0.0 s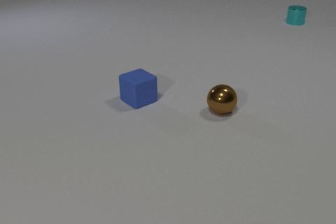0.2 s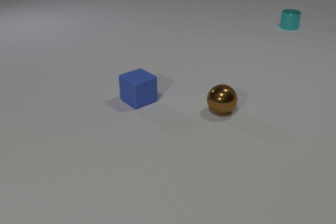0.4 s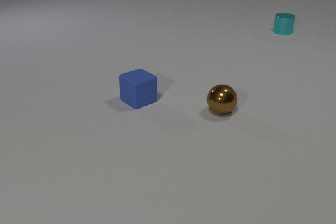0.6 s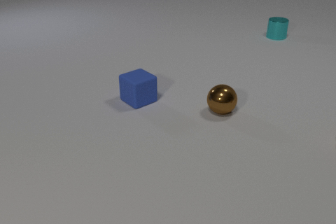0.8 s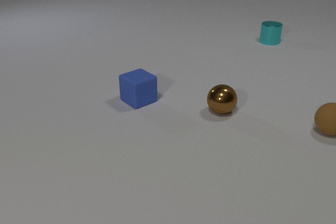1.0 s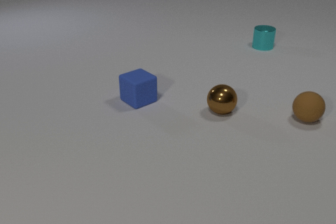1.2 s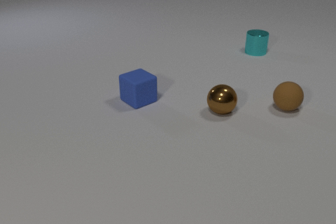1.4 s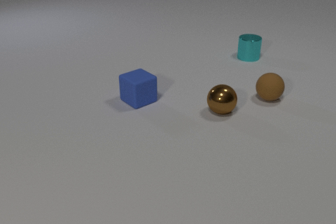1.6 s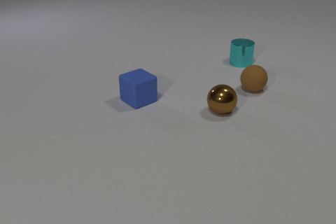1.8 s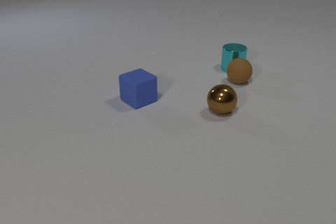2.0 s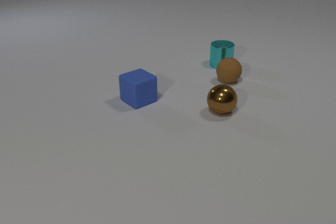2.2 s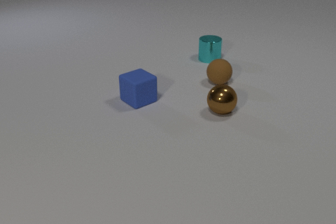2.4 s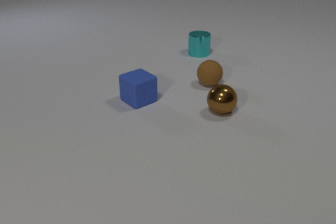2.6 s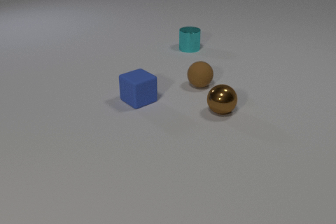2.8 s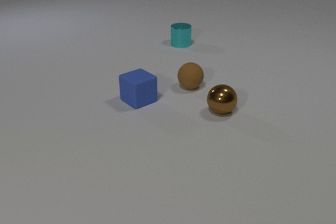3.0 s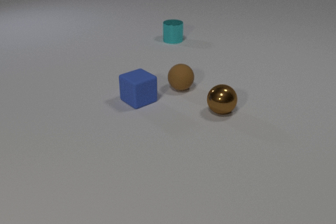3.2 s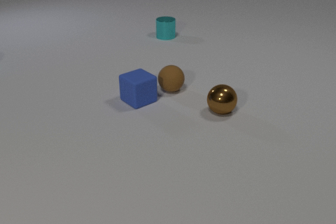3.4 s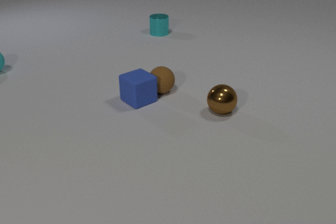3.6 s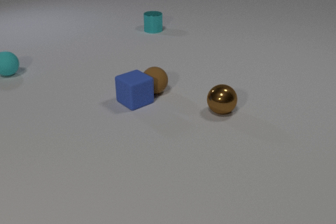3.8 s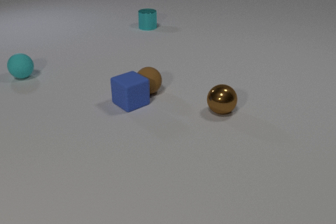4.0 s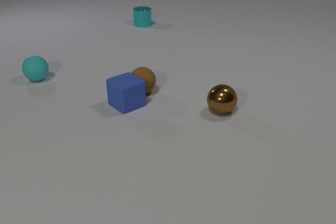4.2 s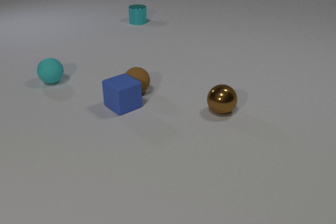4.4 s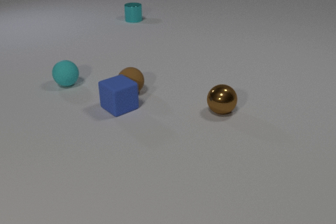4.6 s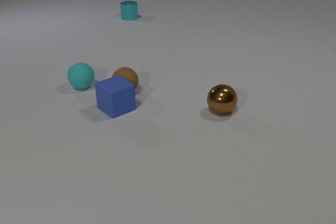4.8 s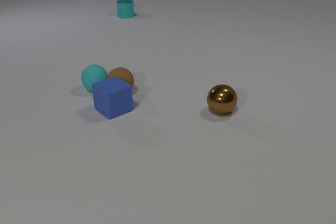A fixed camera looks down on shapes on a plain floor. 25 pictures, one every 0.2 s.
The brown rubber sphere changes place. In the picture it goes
to the left.
The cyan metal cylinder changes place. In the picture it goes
to the left.
0.0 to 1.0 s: The brown rubber sphere comes in at the right edge, rolls to the left and away from the camera. The cyan metal cylinder slides toward the camera.
1.0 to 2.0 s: The brown rubber sphere rolls to the left and away from the camera. The cyan metal cylinder slides toward the camera and to the left. The brown rubber sphere and the cyan metal cylinder collide.
2.0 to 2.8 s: The brown rubber sphere rolls to the left and toward the camera. The cyan metal cylinder slides away from the camera and to the left.
2.8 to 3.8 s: The brown rubber sphere rolls to the left. The cyan metal cylinder slides away from the camera and to the left. The blue rubber cube slides to the left. The cyan rubber sphere comes in at the left edge, rolls to the right and toward the camera. The brown rubber sphere and the blue rubber cube collide.
3.8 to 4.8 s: The brown rubber sphere rolls to the left. The cyan metal cylinder slides away from the camera and to the left. The blue rubber cube slides to the left and toward the camera. The cyan rubber sphere rolls to the right and toward the camera. The brown rubber sphere and the cyan rubber sphere collide.
How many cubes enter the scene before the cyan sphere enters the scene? 0.
Are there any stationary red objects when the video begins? no.
Are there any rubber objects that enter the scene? yes.
